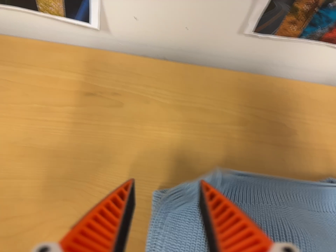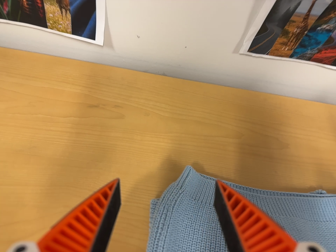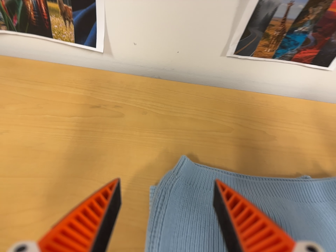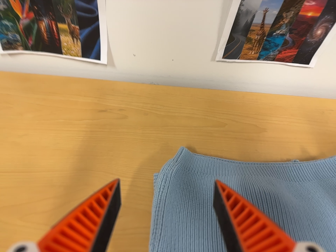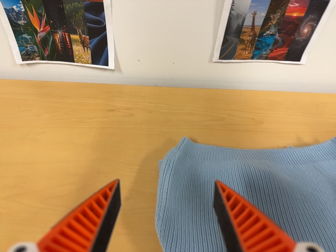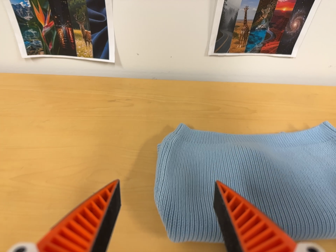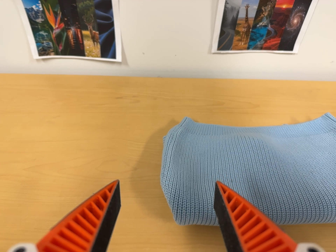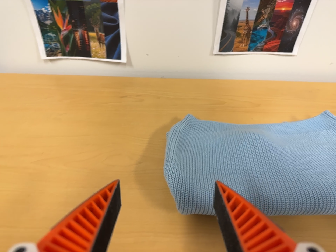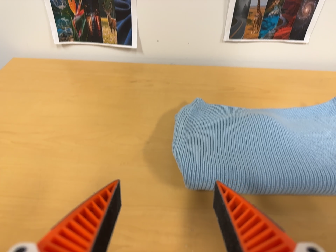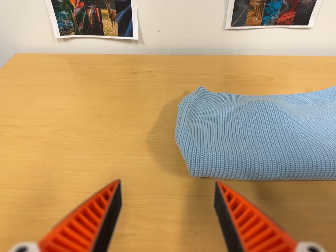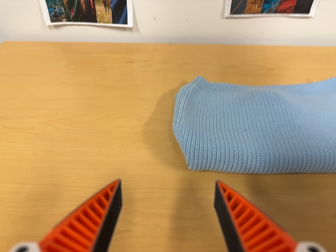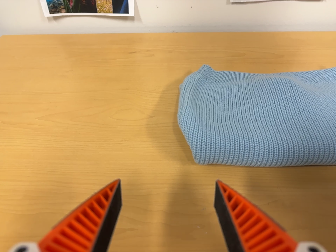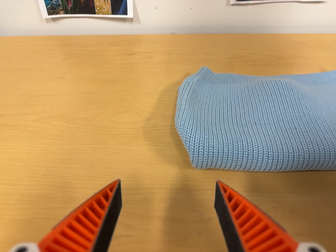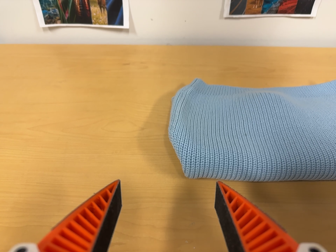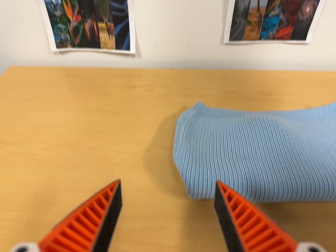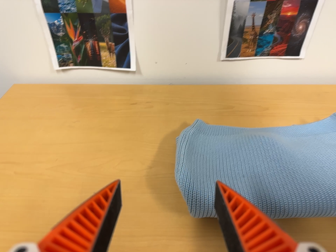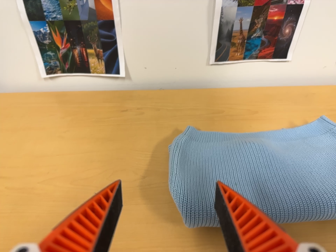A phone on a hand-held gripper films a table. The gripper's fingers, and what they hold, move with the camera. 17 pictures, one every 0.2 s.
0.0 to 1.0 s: The camera travels backward and toward the bottom of its view, about 22 cm, so what stands in front gets smaller. Its aim tips toward the top of its view by about 15 degrees.
1.0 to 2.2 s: The camera travels toward the bottom of its view, about 10 cm, so close, fixed things drift upward.
2.2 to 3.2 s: The camera travels toward the top of its view and backward, about 9 cm, so close, fixed things drift downward.
The film runs forward here.
